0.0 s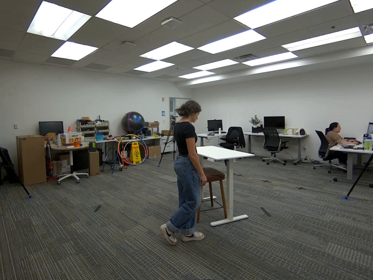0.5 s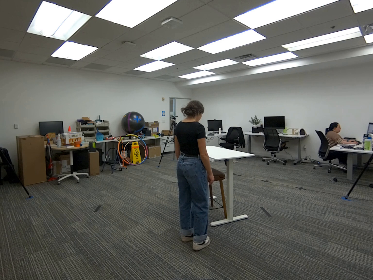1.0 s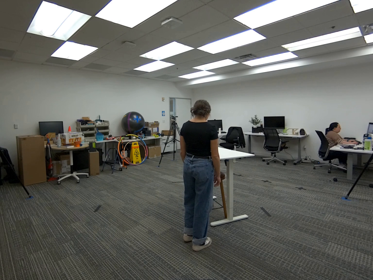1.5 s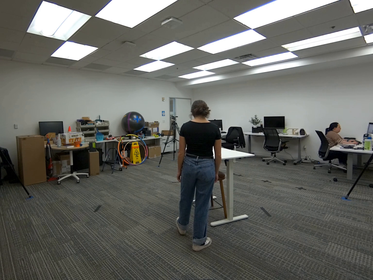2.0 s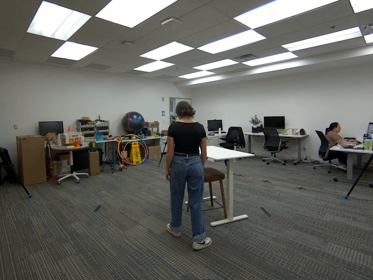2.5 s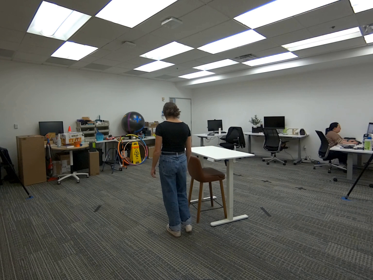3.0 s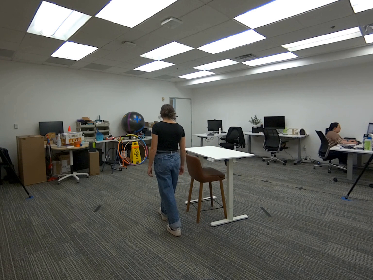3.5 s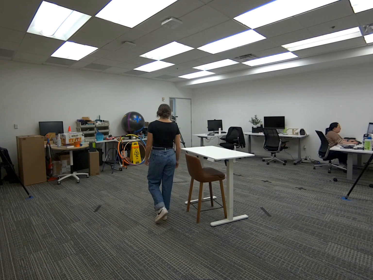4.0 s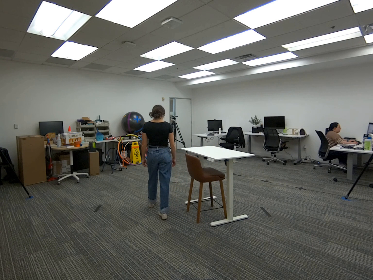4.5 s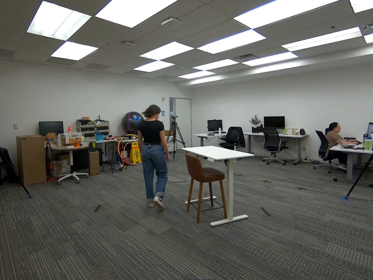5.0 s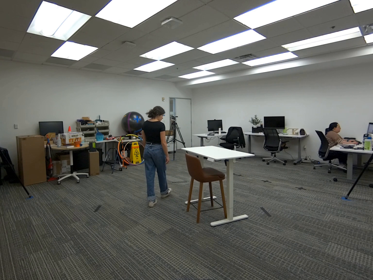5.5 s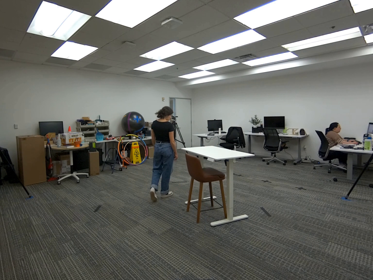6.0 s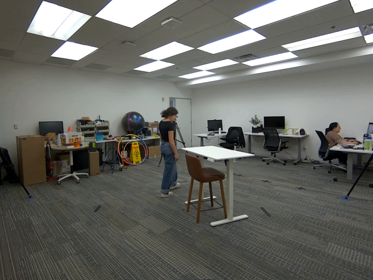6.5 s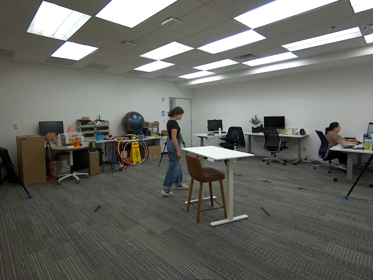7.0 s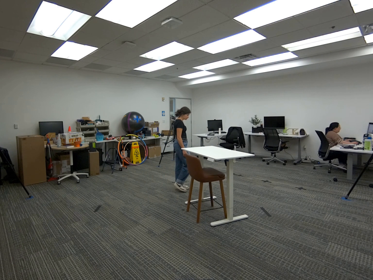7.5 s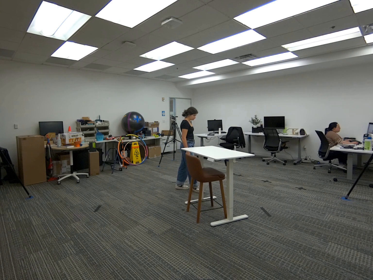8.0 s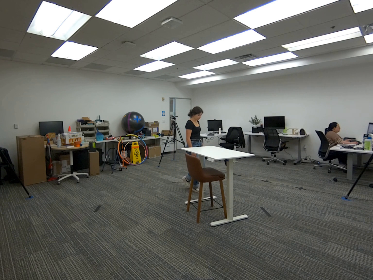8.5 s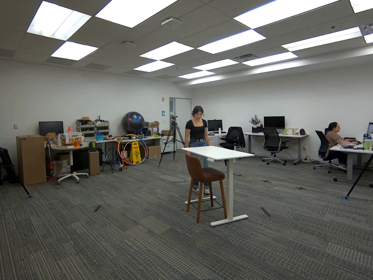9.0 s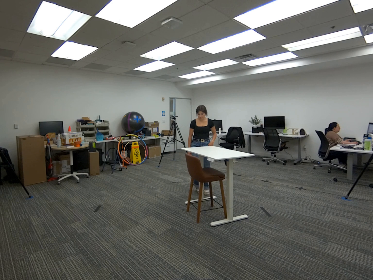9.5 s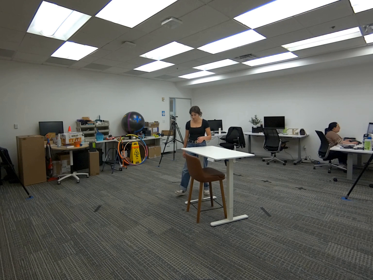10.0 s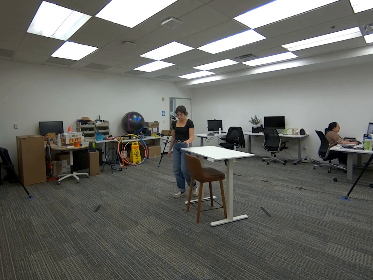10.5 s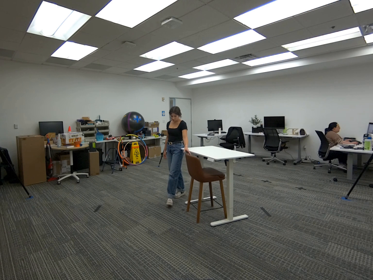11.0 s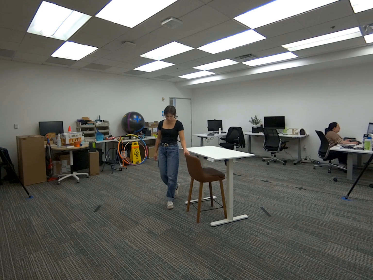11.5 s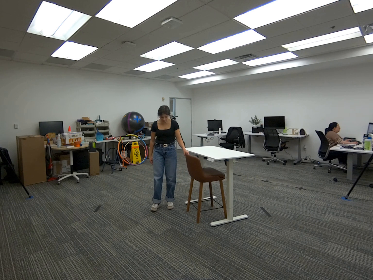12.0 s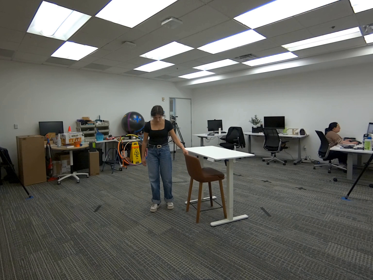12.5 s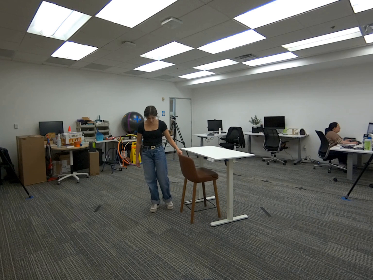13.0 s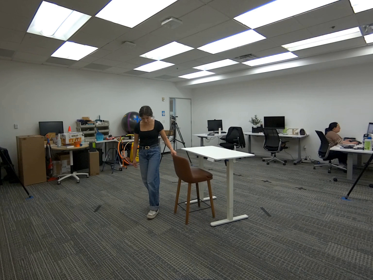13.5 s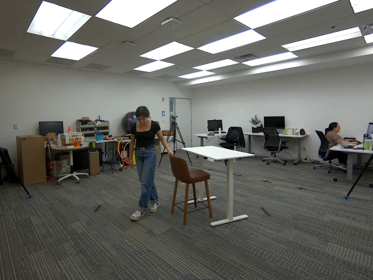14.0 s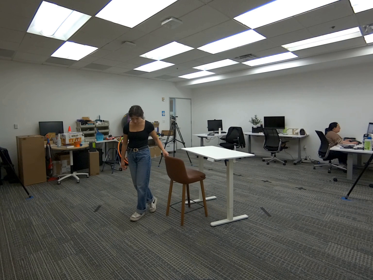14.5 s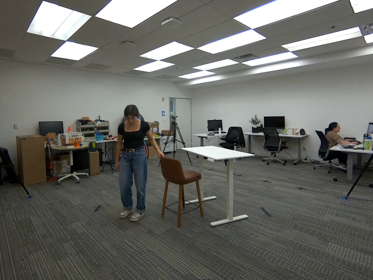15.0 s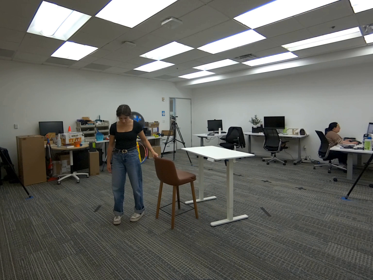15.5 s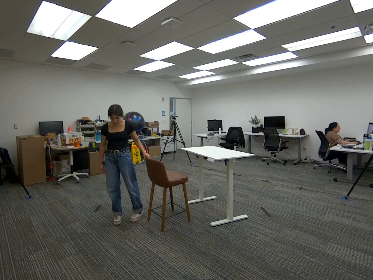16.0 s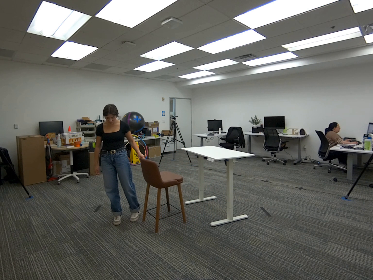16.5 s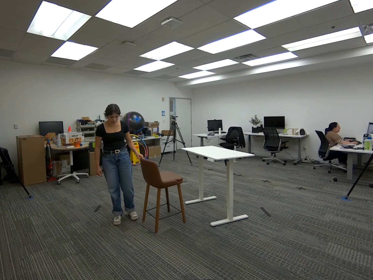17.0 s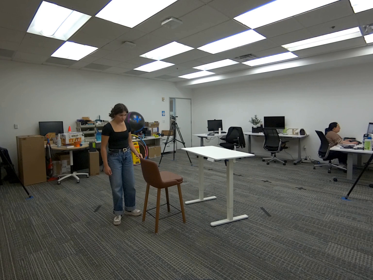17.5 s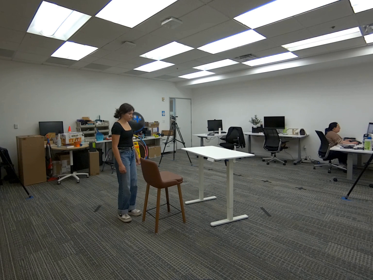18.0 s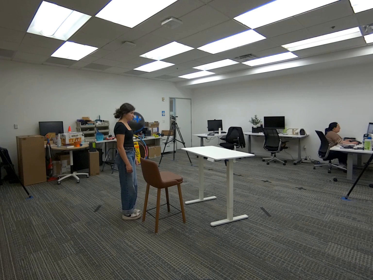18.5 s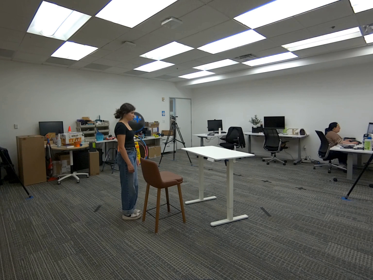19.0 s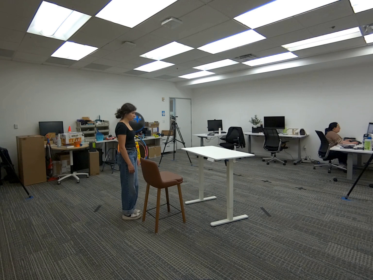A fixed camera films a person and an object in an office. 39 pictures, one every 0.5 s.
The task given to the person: Walk over to the tall bar stool and pull the tall bar stool away from the desk.
